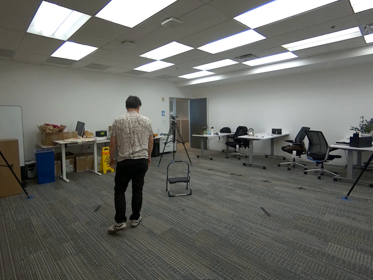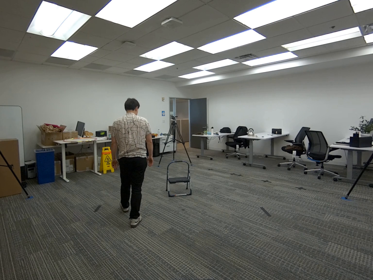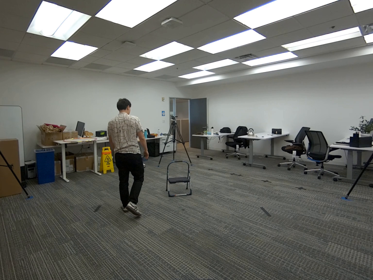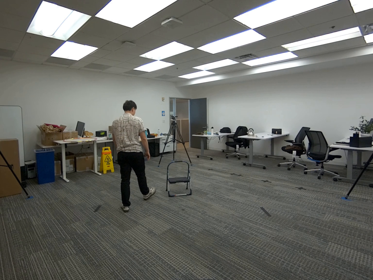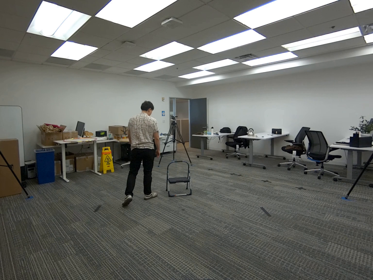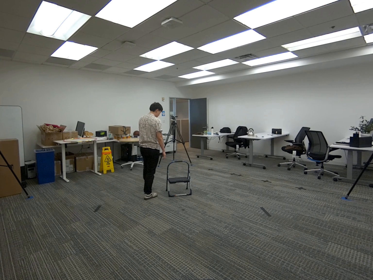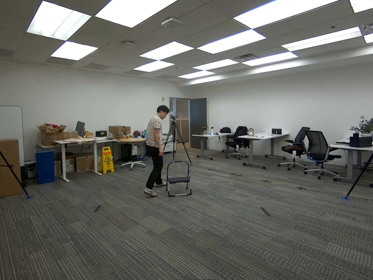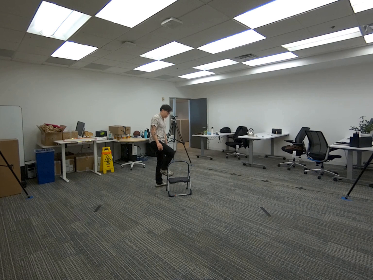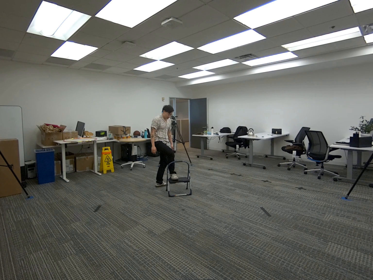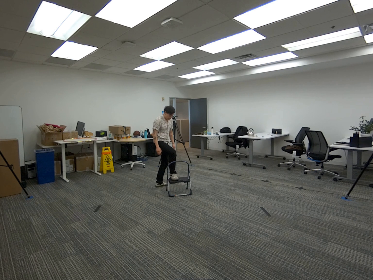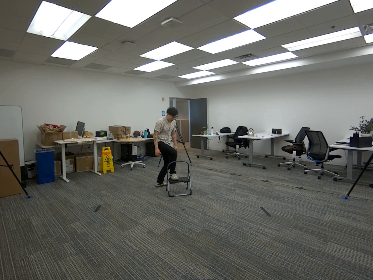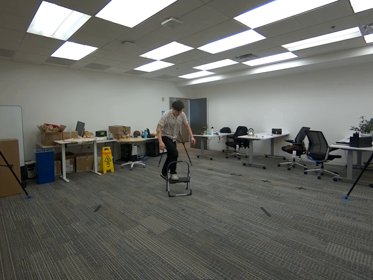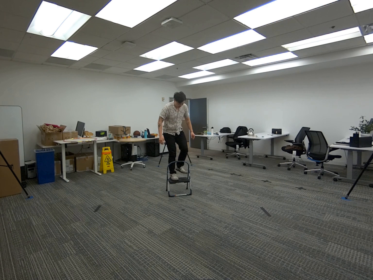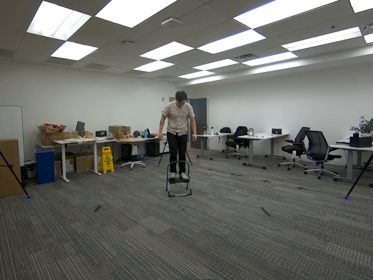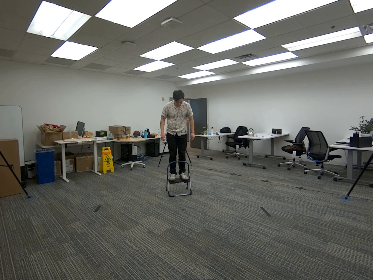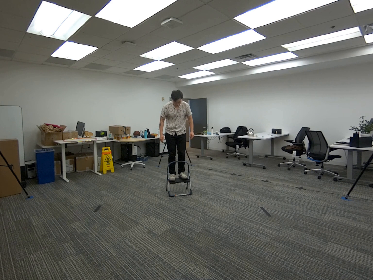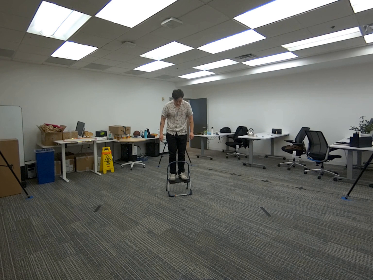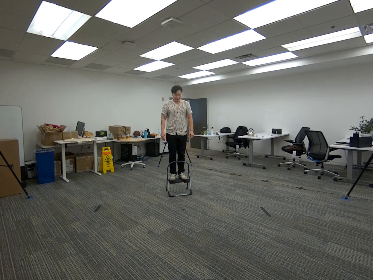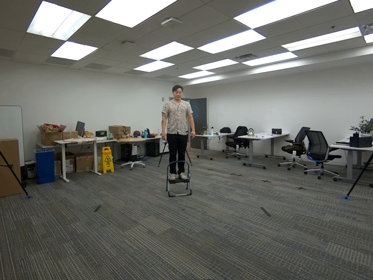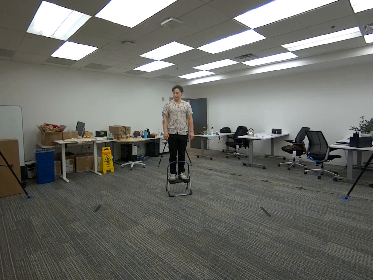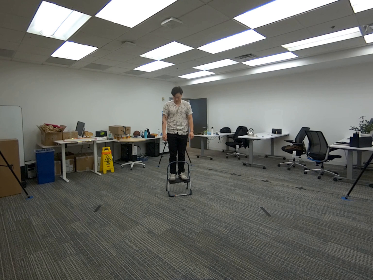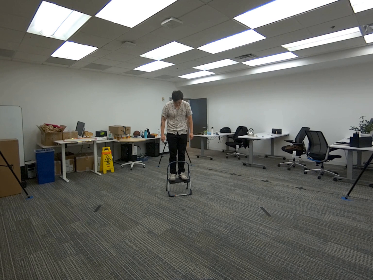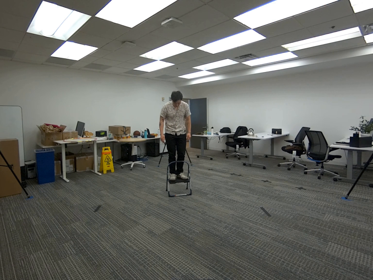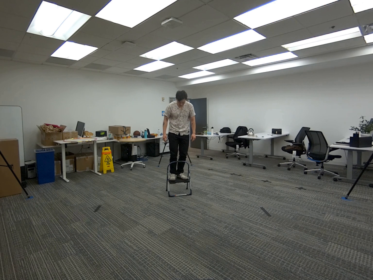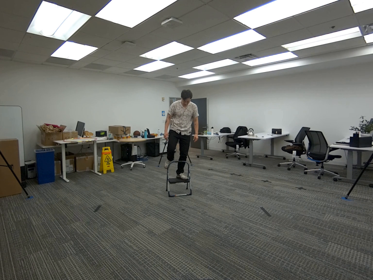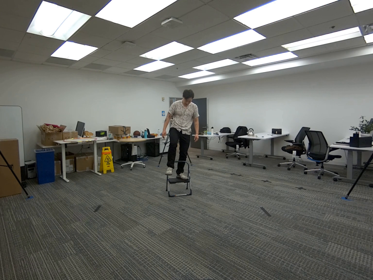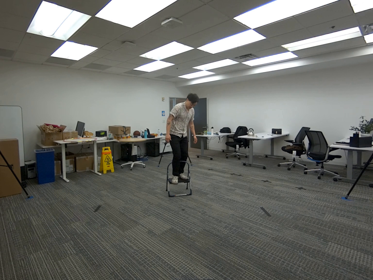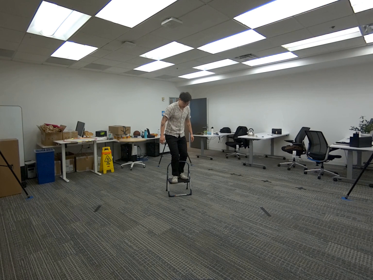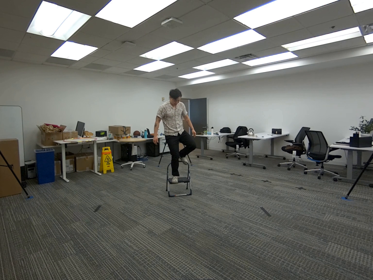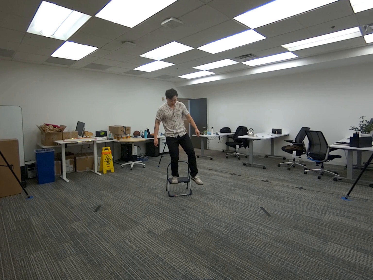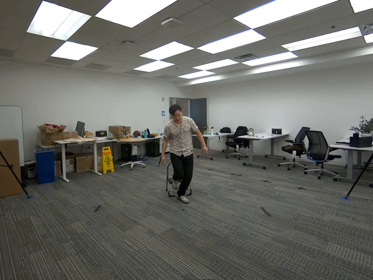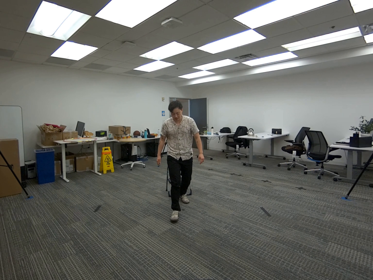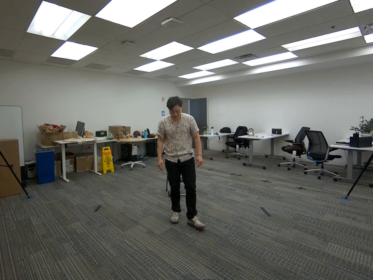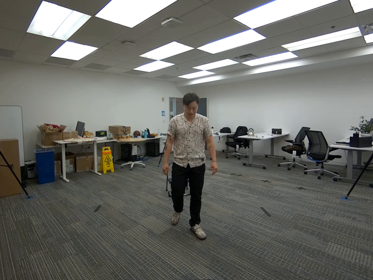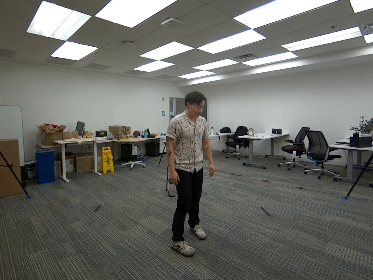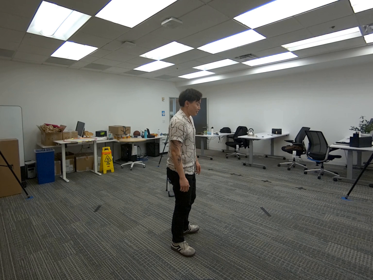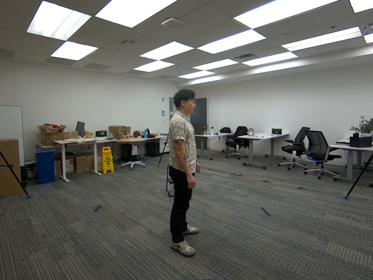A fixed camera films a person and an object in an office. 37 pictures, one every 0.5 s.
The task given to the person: Walk over to the step ladder and step onto the step ladder using both feet. Step off.
